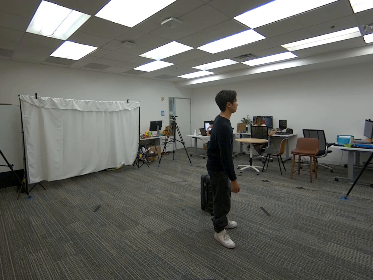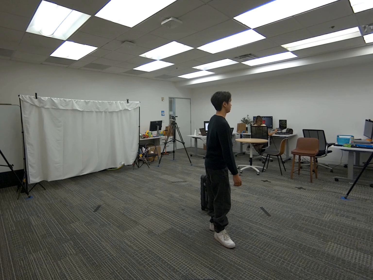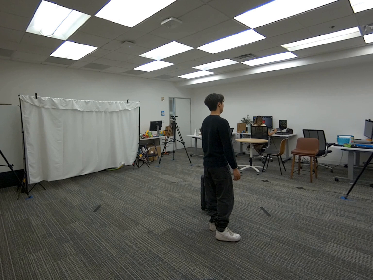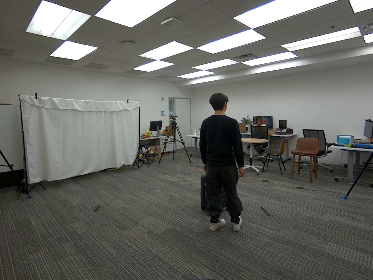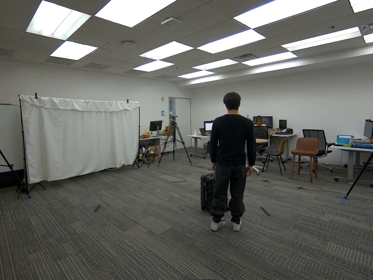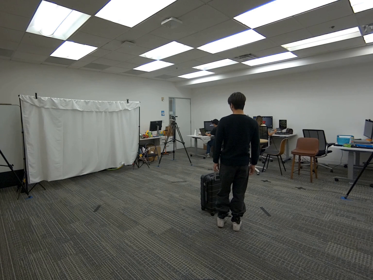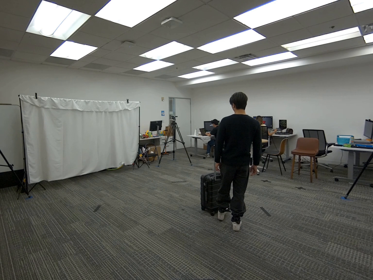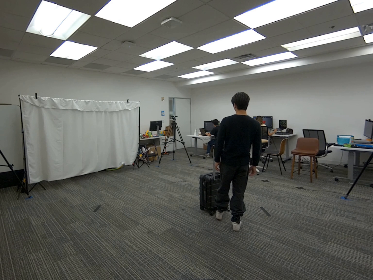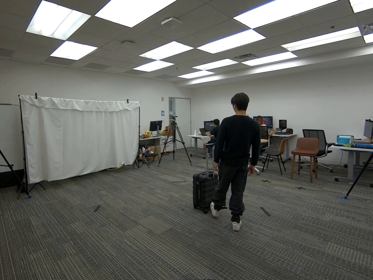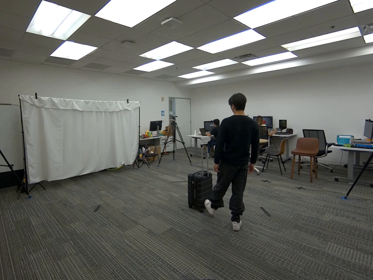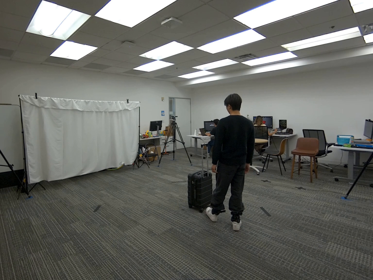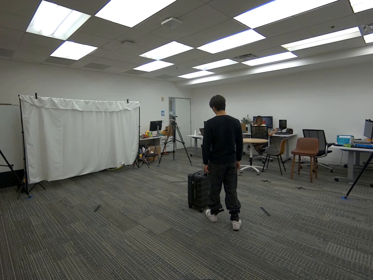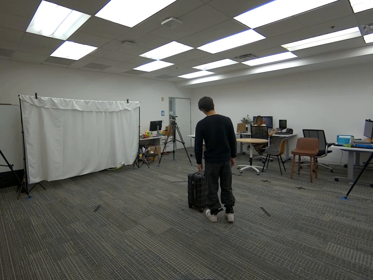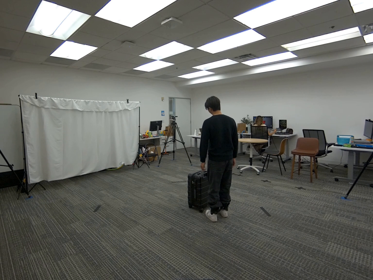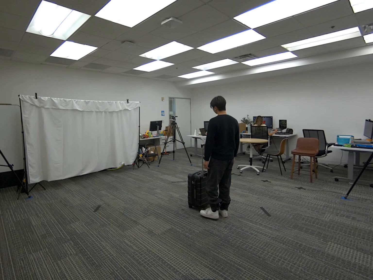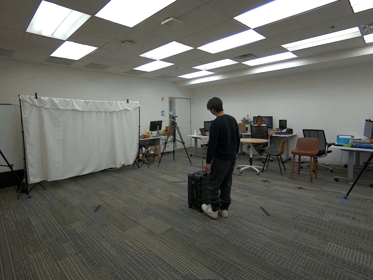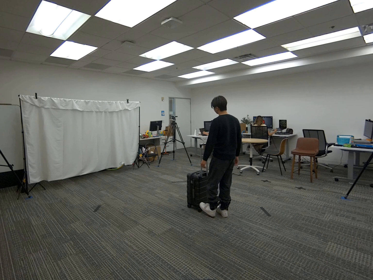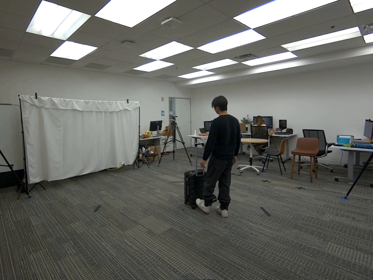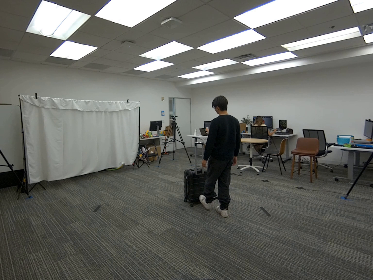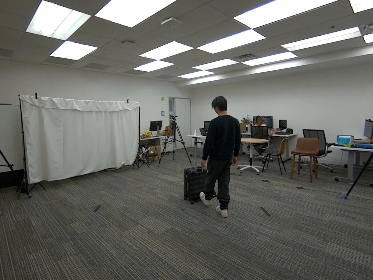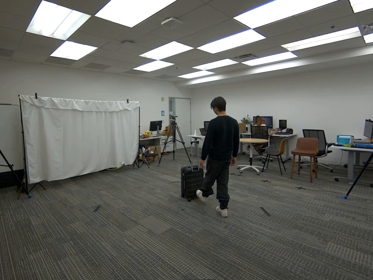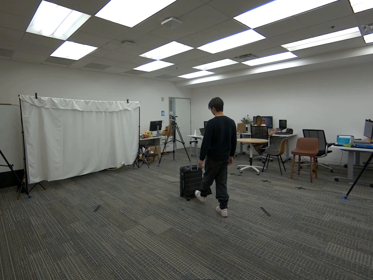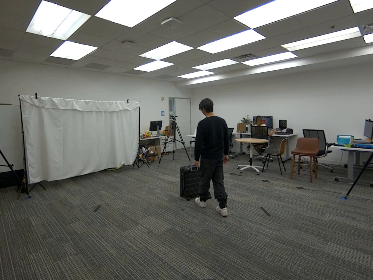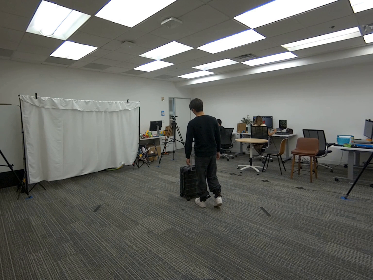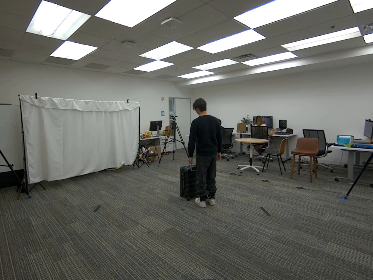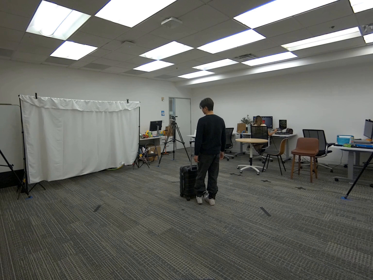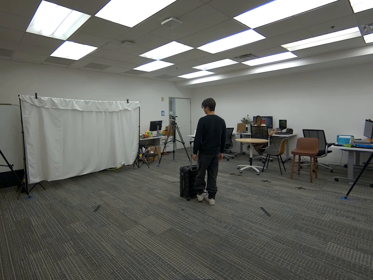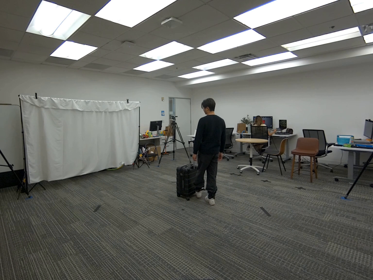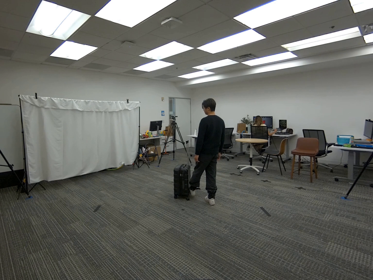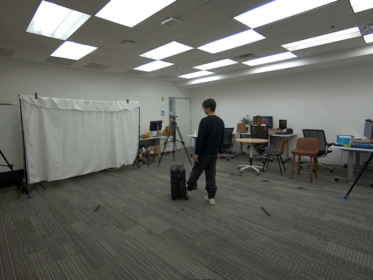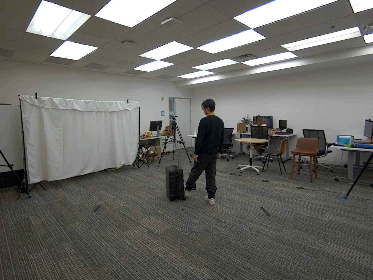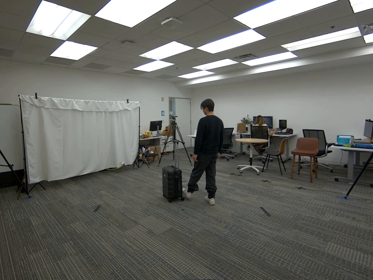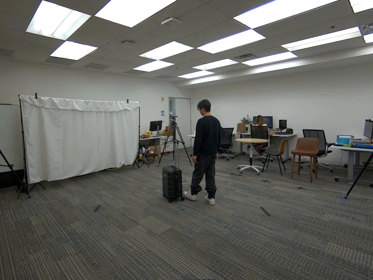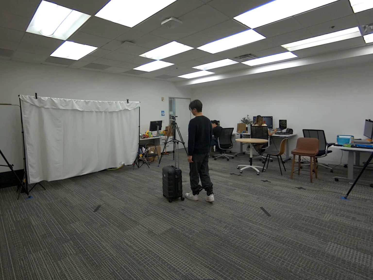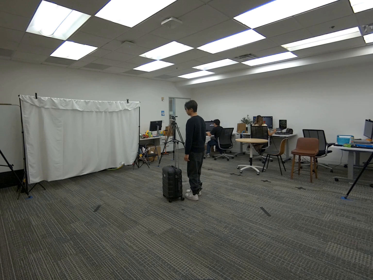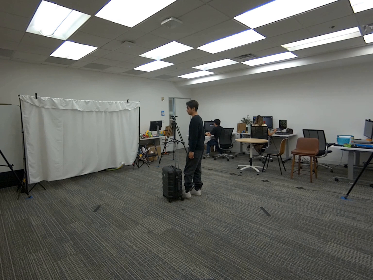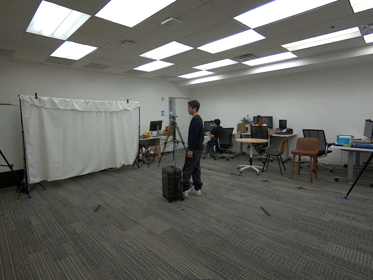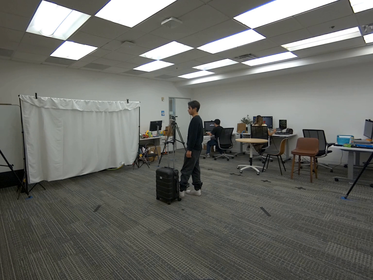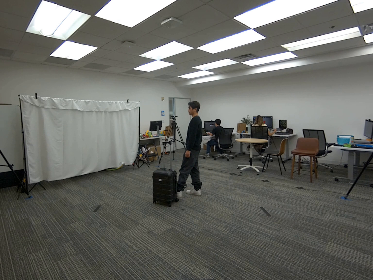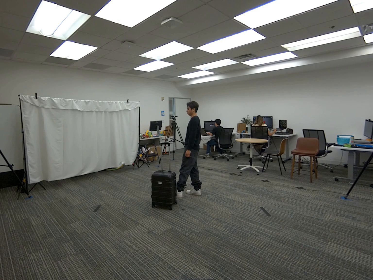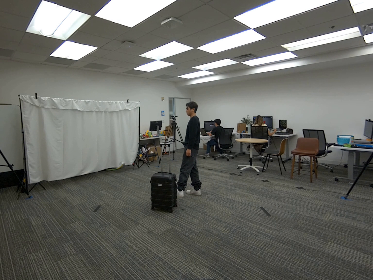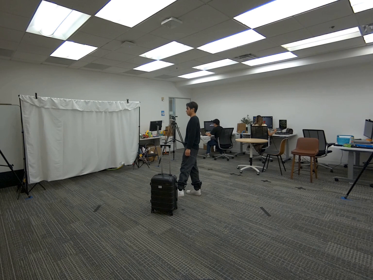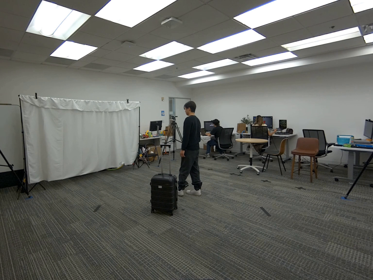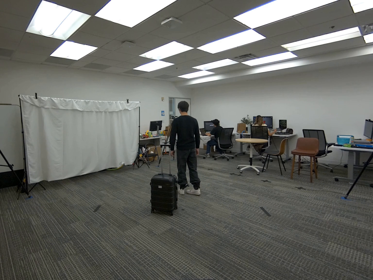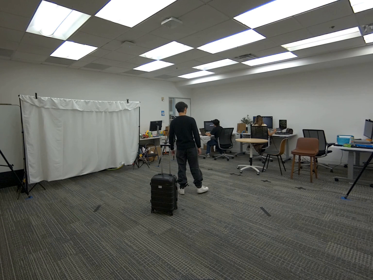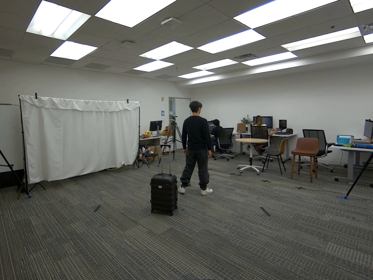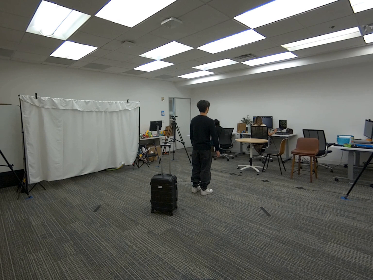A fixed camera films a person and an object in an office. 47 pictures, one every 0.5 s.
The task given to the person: Walk over to the rolling luggage within the bounding area and using your left foot push the rolling luggage. within the bounding area. Step away when complete.
